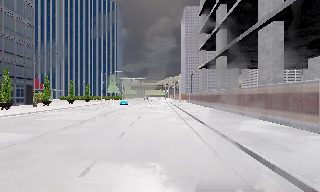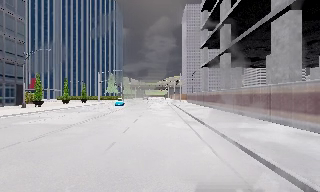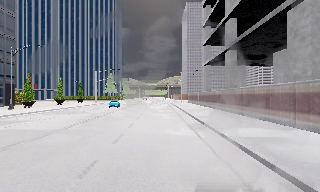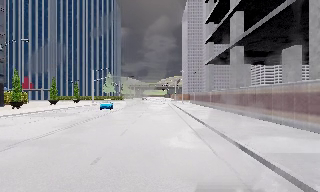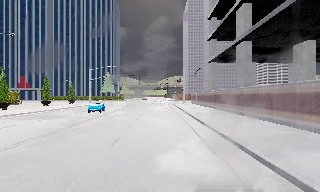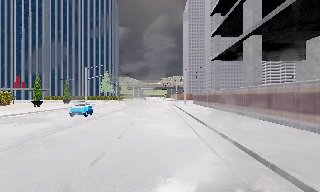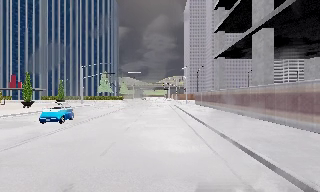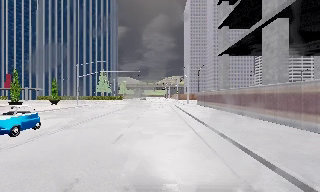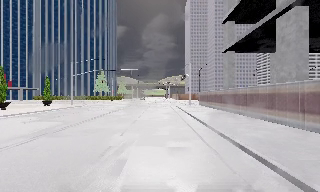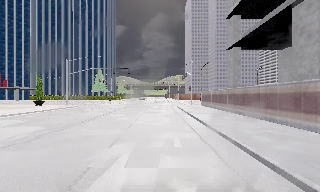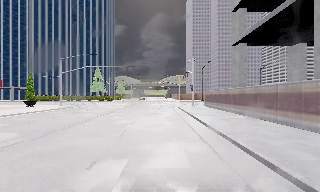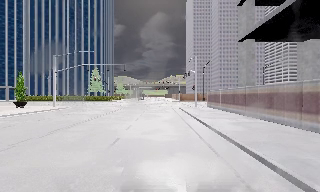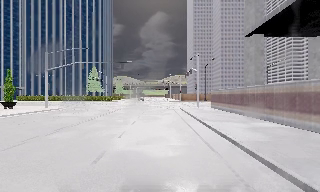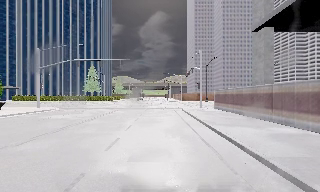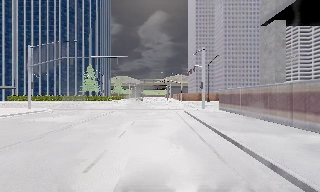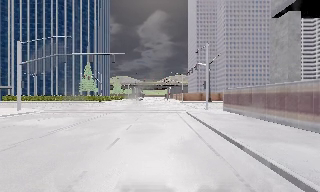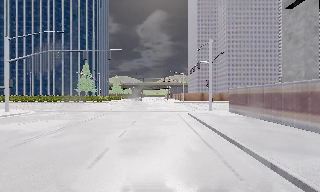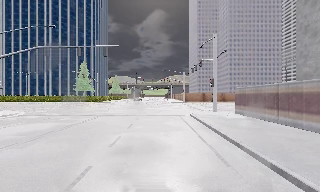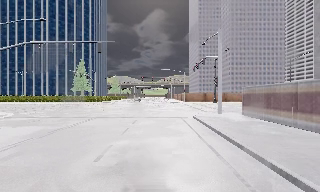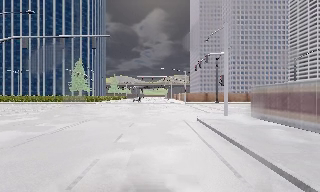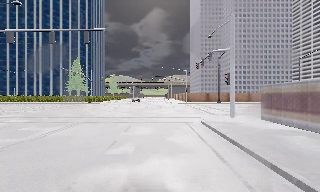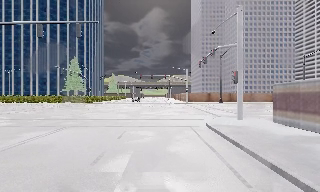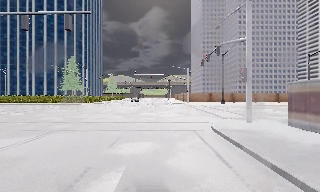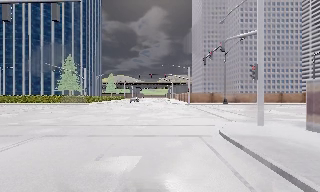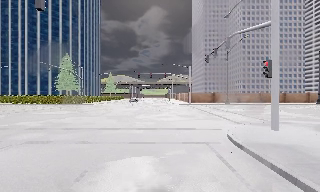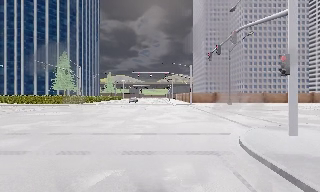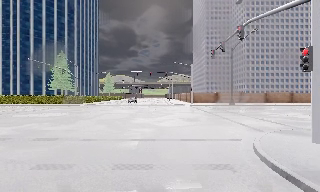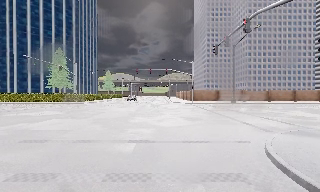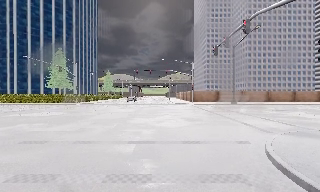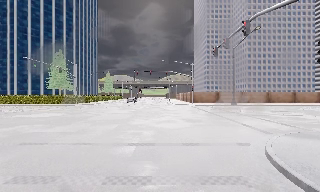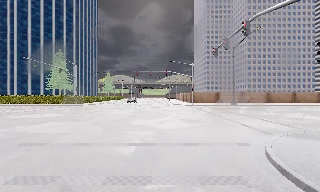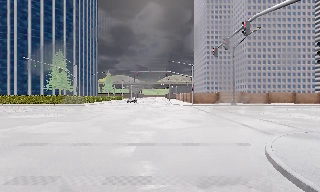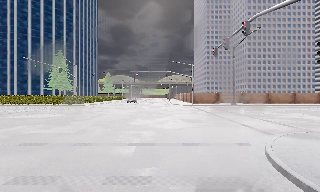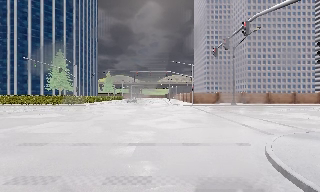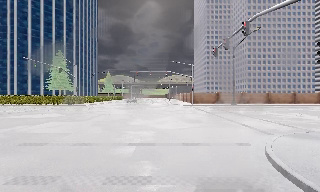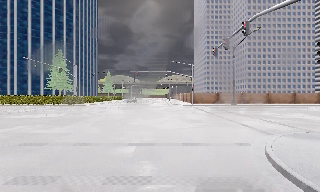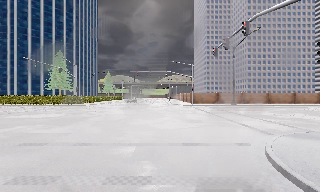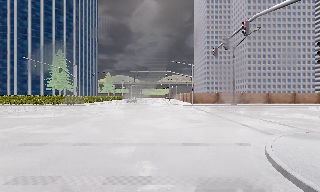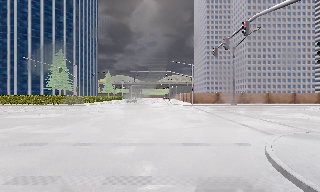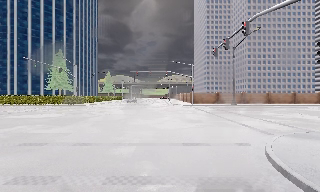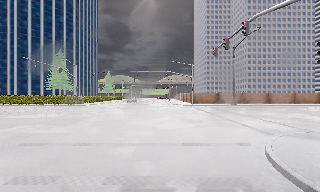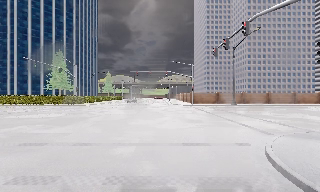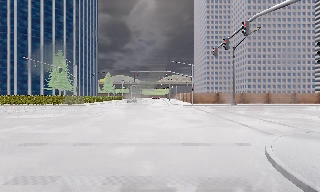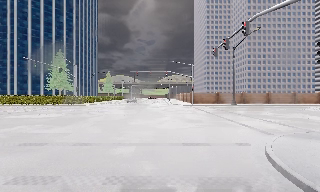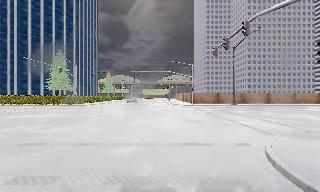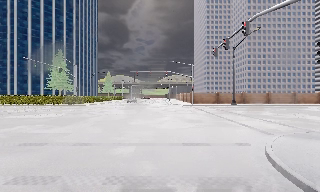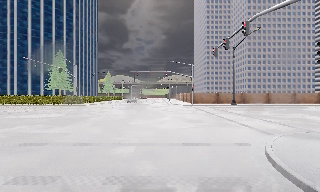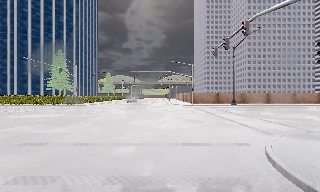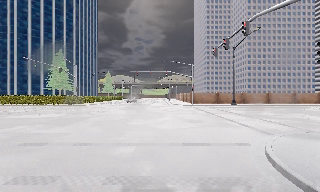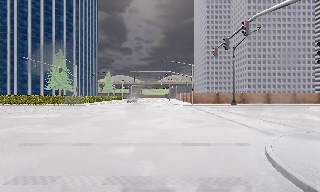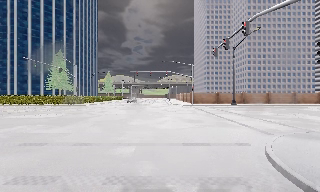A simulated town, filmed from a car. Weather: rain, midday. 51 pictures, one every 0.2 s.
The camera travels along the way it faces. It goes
forward.
0.0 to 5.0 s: The camera travels forward, about 35 m, so what stands in front looms larger.
5.0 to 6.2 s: The camera travels forward, about 1.5 m, so what stands in front looms larger. It loses speed.
6.2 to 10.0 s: The camera keeps its place and its aim.
The film runs forward here.
